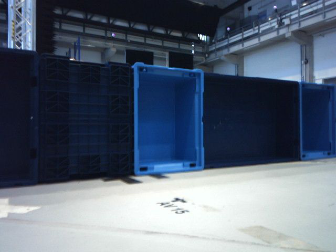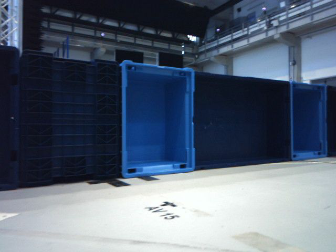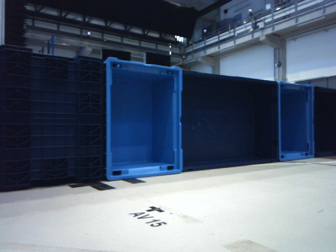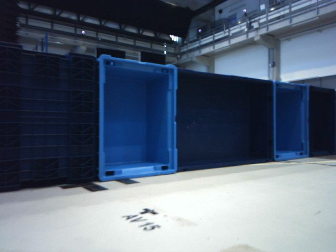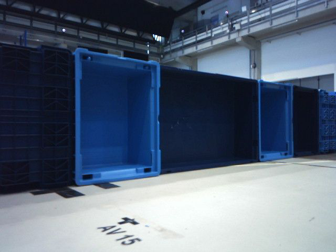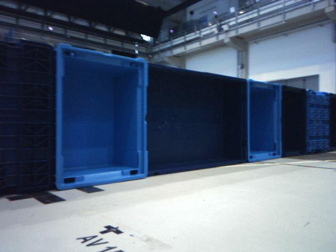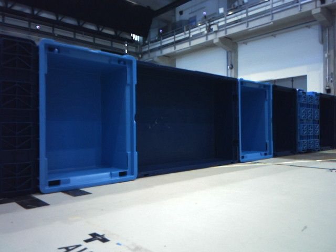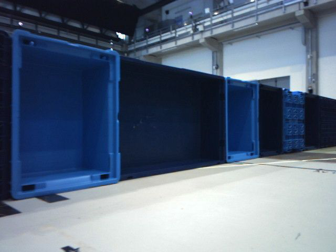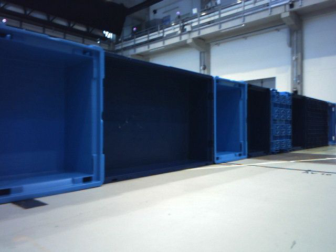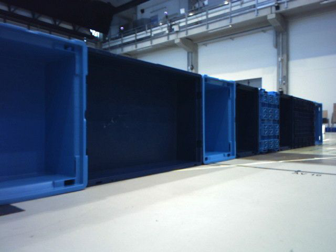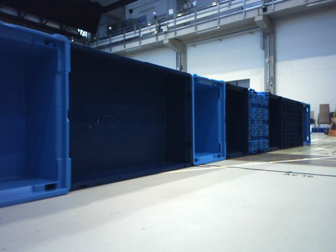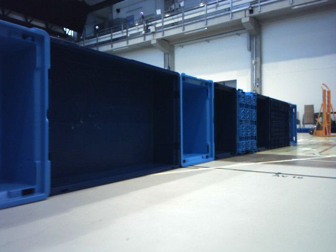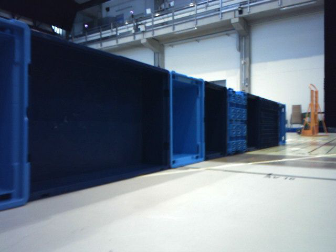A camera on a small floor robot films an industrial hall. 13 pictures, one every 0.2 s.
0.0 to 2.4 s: The camera pans to its right, which is clockwise from overhead, by about 30 degrees. It travels forward, about 0.5 m, so what stands in front looms larger.
The film runs forward here.
